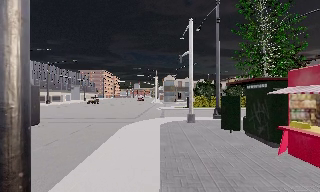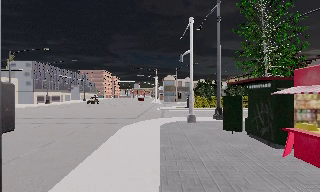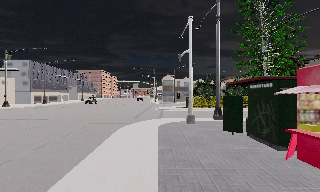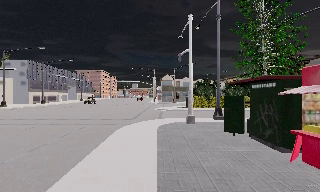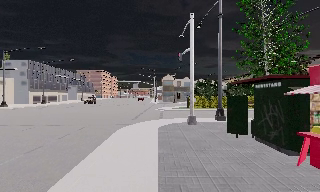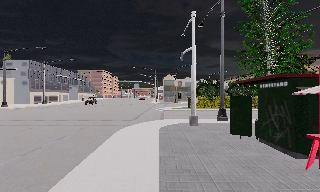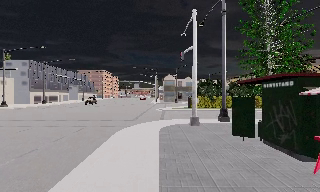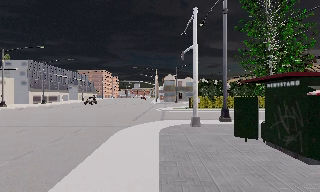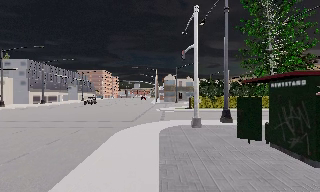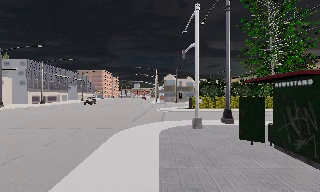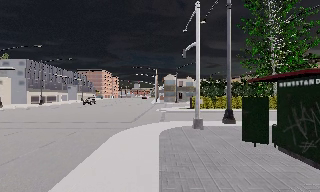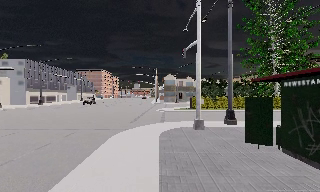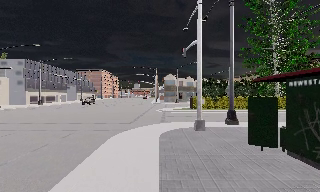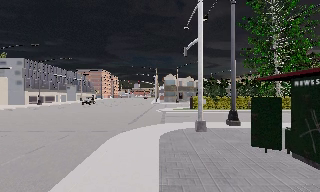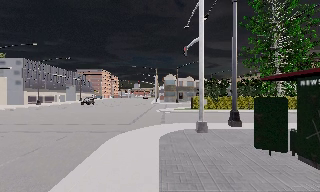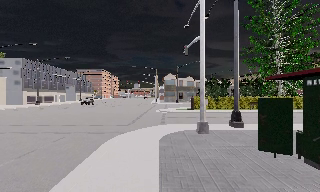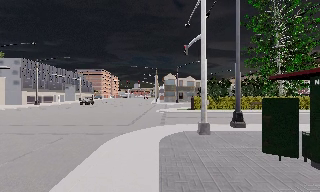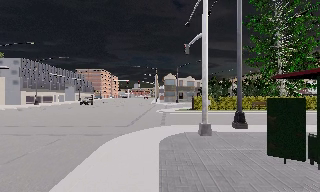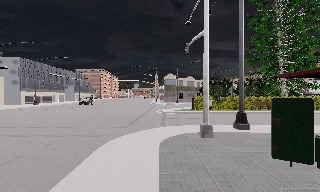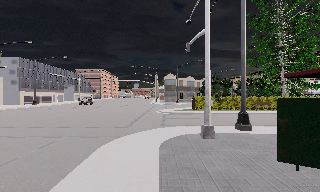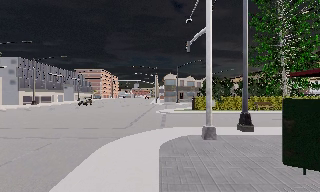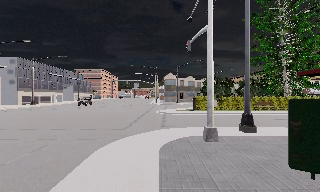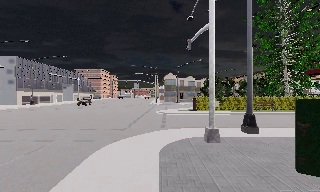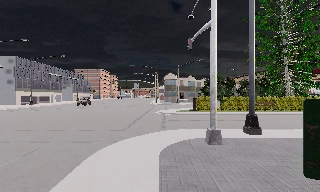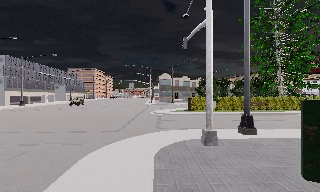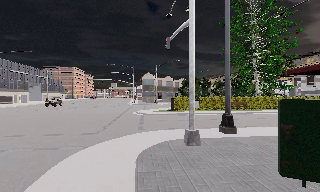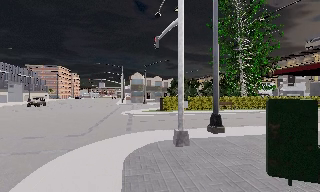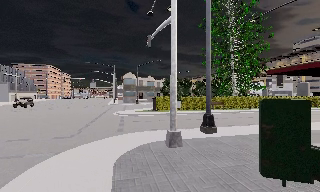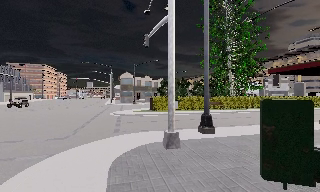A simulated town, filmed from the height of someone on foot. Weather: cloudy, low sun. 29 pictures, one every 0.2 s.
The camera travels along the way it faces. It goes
forward.
0.0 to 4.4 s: The camera travels forward, about 5 m, so what stands in front looms larger.
4.4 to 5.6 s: The scene slides to the left, as the camera pans about 15 degrees to its right. It travels forward, about 1 m, so what stands in front looms larger.
The film runs forward here.
